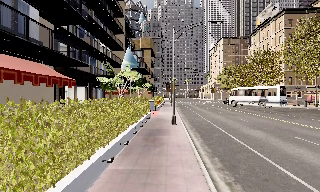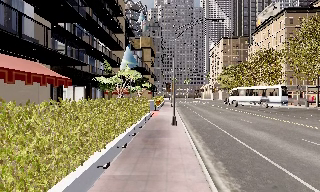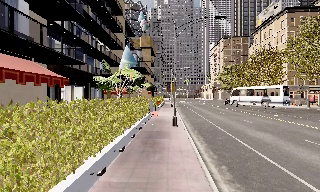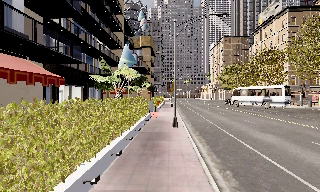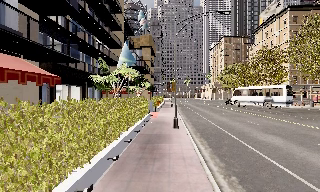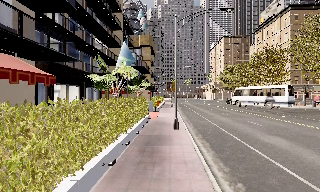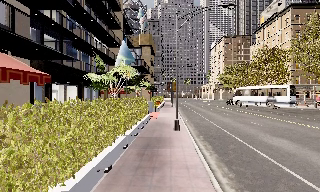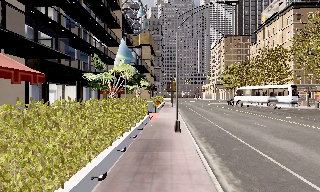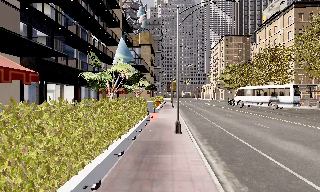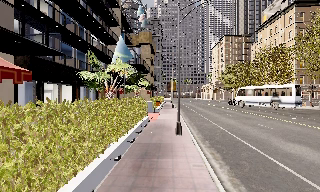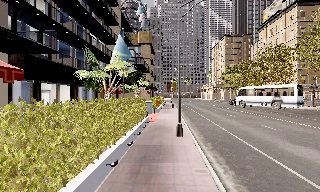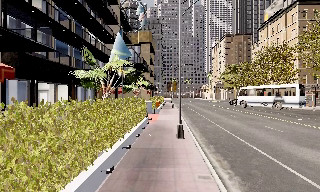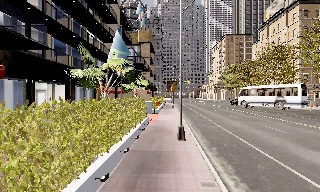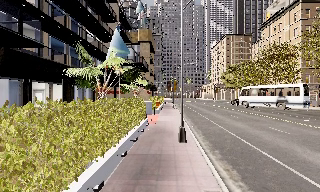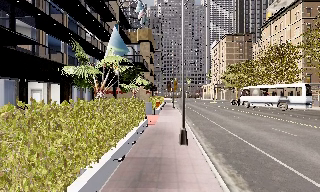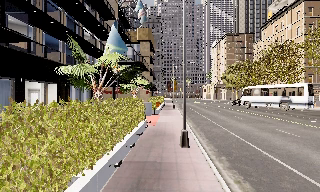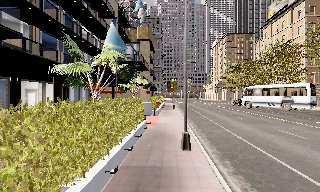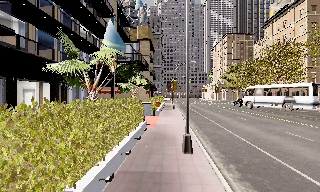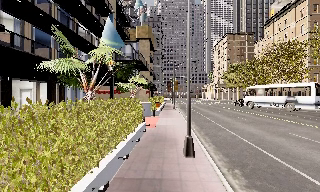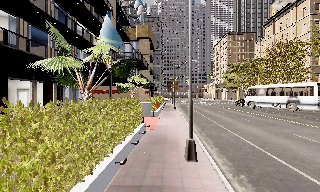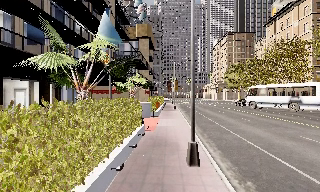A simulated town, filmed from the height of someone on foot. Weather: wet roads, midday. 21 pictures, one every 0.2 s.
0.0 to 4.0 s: The camera travels forward, about 7 m, so what stands in front looms larger.
The film runs forward here.
